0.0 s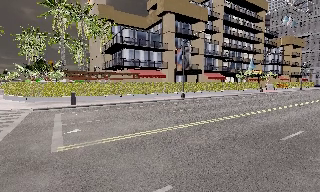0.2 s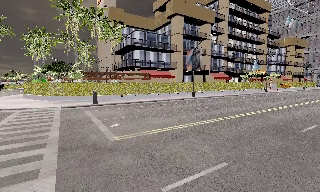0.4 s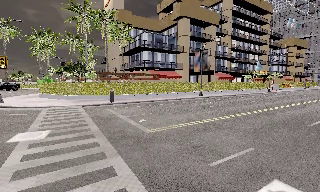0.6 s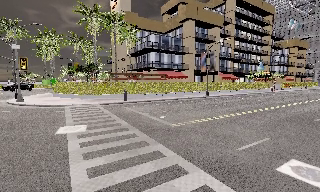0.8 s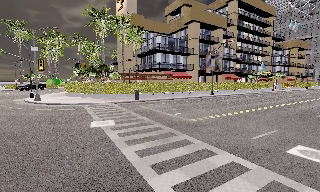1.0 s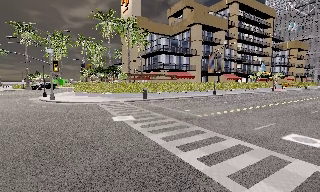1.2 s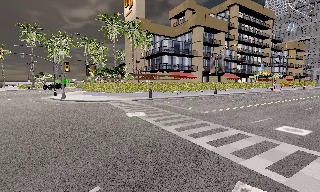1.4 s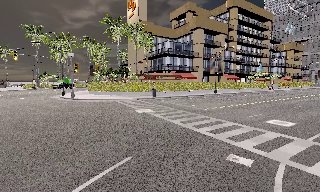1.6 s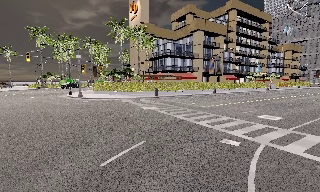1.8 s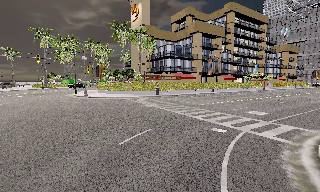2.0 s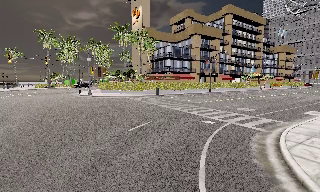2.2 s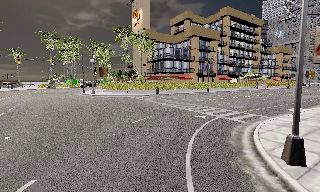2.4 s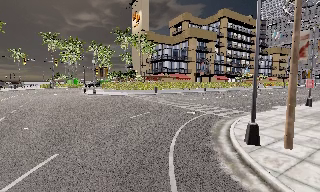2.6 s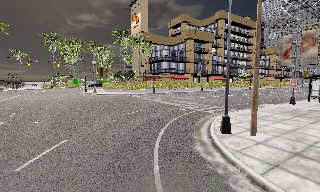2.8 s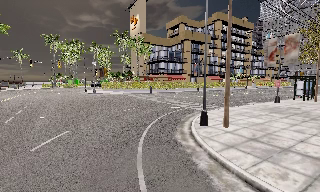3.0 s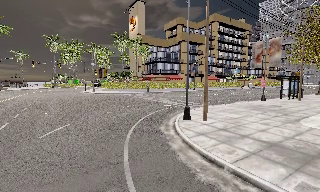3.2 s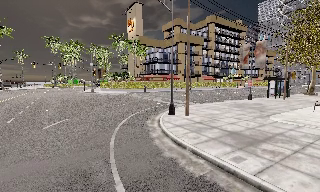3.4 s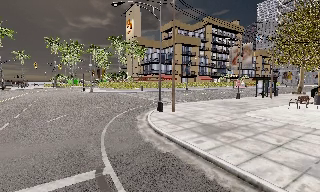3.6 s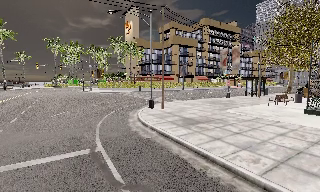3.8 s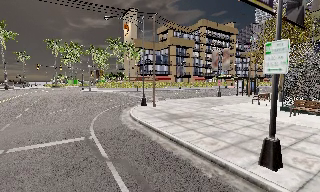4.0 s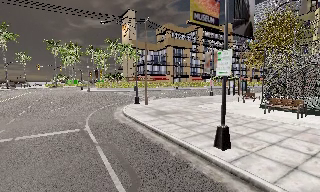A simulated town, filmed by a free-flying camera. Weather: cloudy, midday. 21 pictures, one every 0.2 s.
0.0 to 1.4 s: The camera travels backward and to its left, about 10 m, so what stands in front gets smaller.
1.4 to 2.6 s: The camera travels backward, about 8 m, so what stands in front gets smaller.
2.6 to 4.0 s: The camera travels backward and to its right, about 10 m, so what stands in front gets smaller.
The film runs backward here.
